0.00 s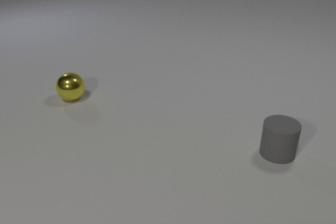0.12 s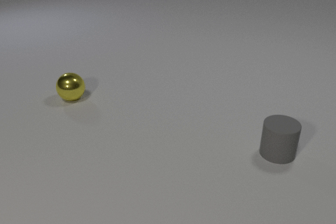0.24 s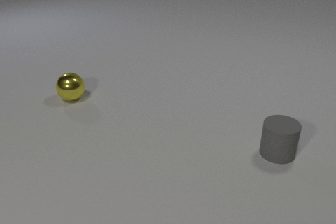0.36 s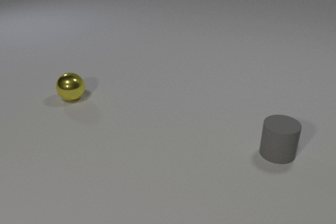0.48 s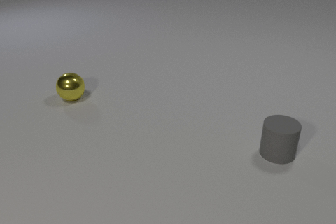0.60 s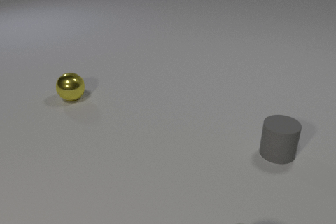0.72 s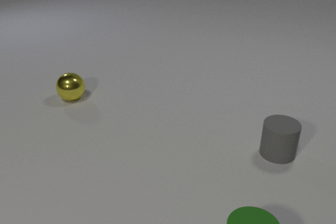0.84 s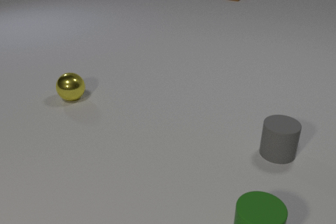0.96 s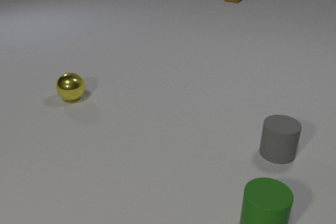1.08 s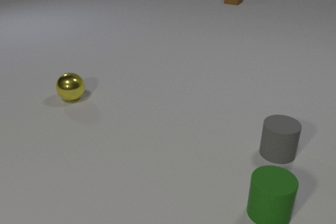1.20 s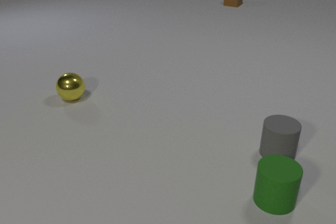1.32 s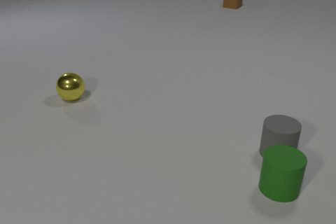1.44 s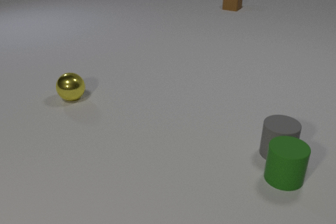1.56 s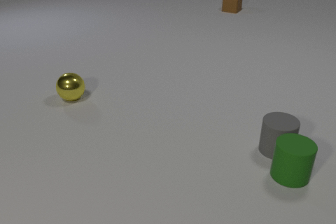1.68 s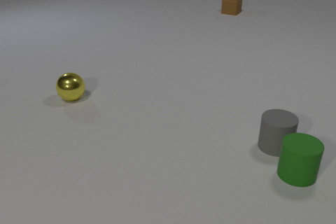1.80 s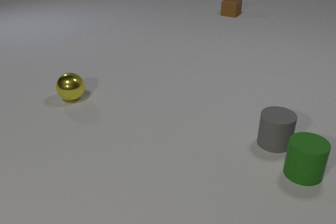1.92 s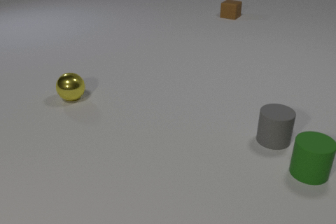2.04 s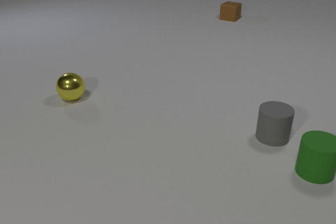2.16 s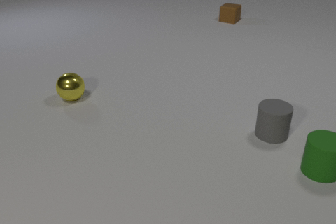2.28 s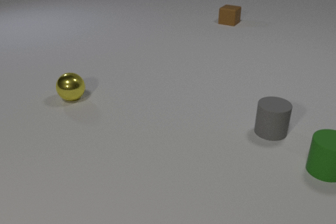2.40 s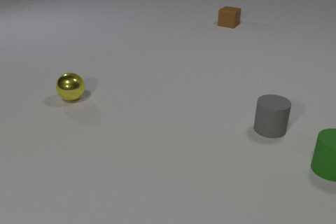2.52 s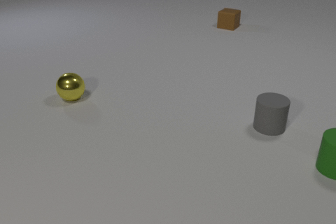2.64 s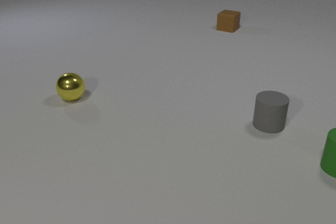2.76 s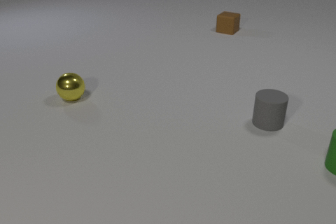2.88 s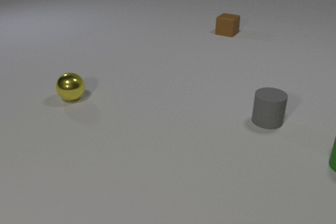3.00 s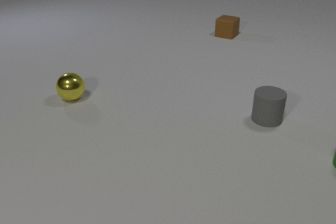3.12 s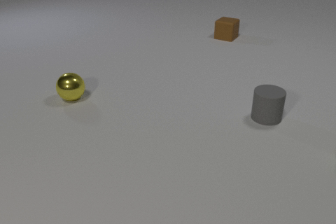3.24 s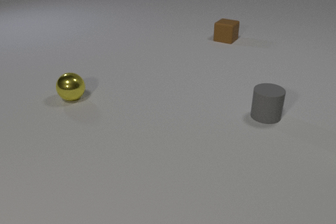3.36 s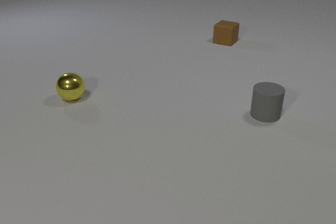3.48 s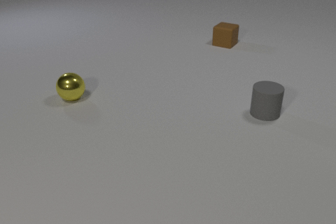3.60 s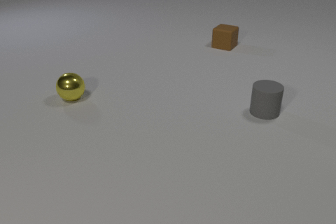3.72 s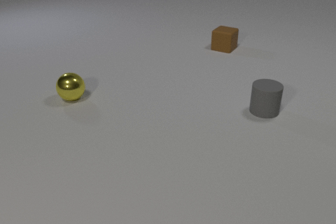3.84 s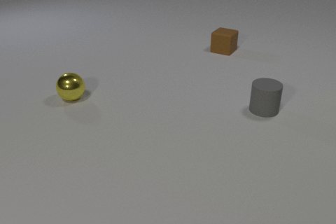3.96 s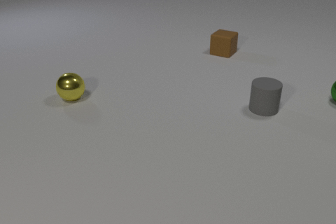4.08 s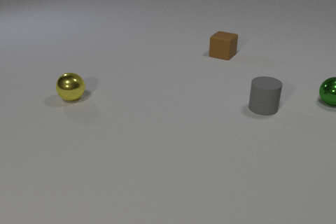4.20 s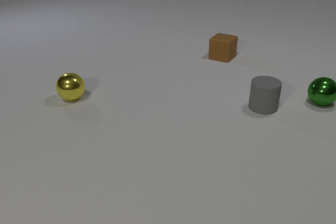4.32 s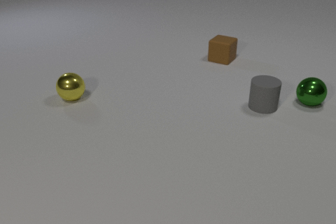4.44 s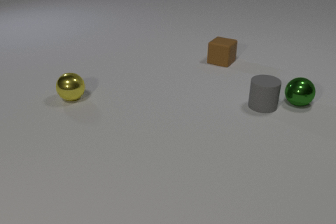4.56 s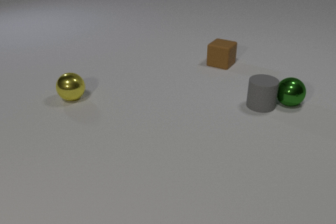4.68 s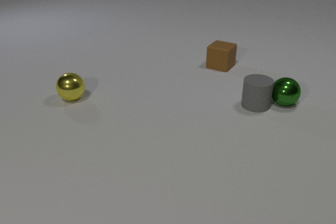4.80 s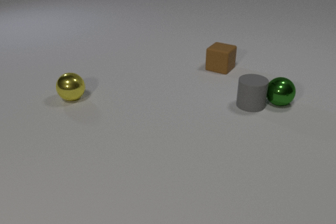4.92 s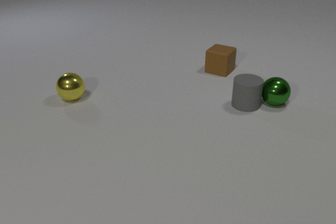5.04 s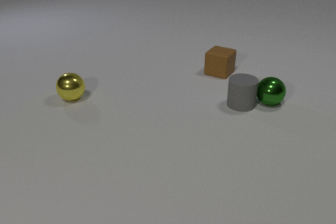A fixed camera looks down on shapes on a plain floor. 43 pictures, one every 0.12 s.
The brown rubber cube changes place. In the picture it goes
toward the camera.
The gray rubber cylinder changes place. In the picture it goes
away from the camera.
0.00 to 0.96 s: The green rubber cylinder comes in at the bottom edge, slides away from the camera. The brown rubber cube comes in at the top edge, slides toward the camera.
0.96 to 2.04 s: The green rubber cylinder slides away from the camera and to the right. The gray rubber cylinder slides away from the camera. The brown rubber cube slides toward the camera. The green rubber cylinder and the gray rubber cylinder collide.
2.04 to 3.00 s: The green rubber cylinder slides to the right and away from the camera. The gray rubber cylinder slides away from the camera. The brown rubber cube slides toward the camera.
3.00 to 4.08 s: The green rubber cylinder leaves at the right edge. The gray rubber cylinder slides away from the camera. The green metal sphere comes in at the right edge, rolls to the left and toward the camera. The brown rubber cube slides toward the camera.
4.08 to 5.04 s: The gray rubber cylinder slides to the left. The green metal sphere rolls to the left. The brown rubber cube slides toward the camera. The gray rubber cylinder and the green metal sphere collide.
How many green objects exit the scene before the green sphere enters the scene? 1.
Are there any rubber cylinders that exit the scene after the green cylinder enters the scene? yes.
What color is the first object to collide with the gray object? green.
